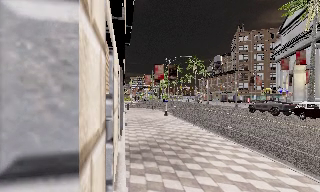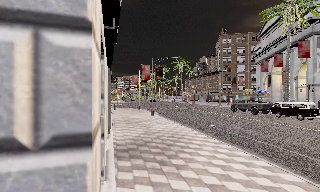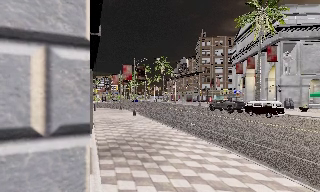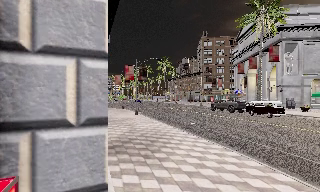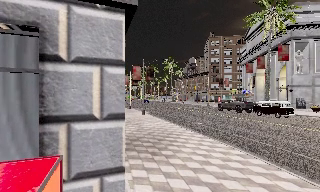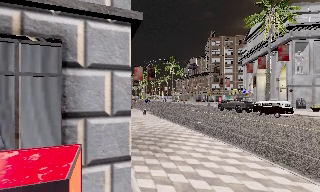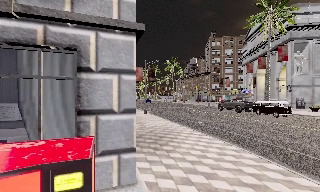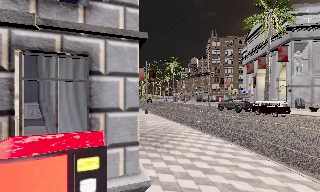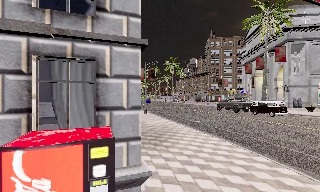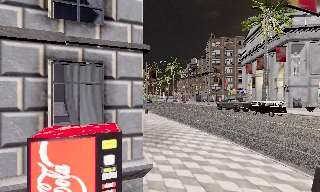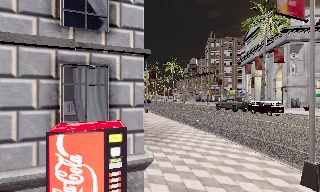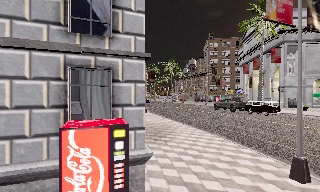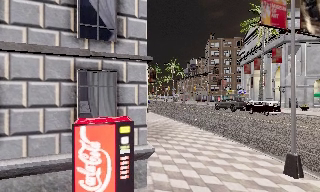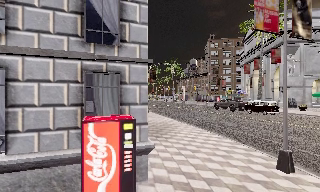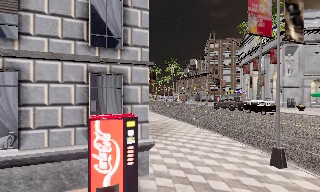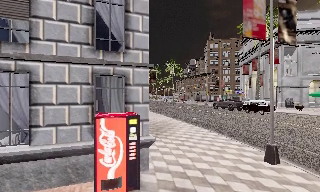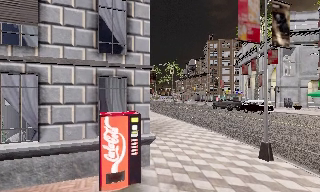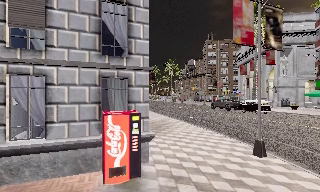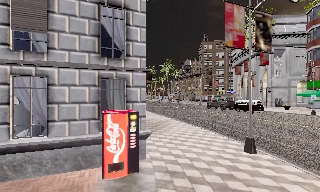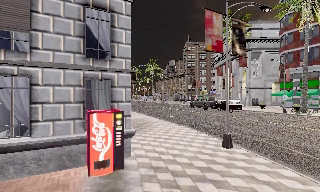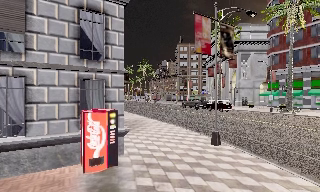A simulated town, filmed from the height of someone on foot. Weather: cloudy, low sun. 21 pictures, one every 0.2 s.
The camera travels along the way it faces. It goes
backward.
0.0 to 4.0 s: The camera pans to its right, which is clockwise from overhead, by about 15 degrees. It travels backward, about 6 m, so what stands in front gets smaller.
The film runs backward here.
